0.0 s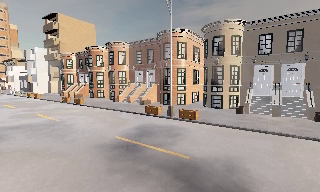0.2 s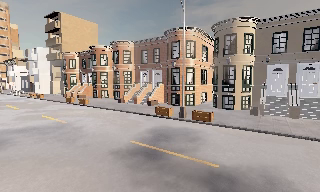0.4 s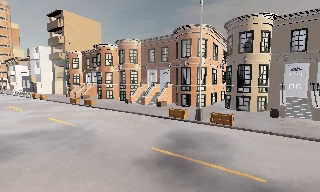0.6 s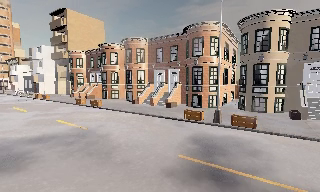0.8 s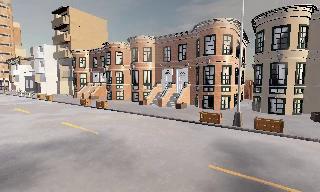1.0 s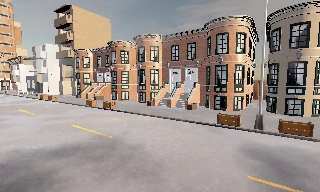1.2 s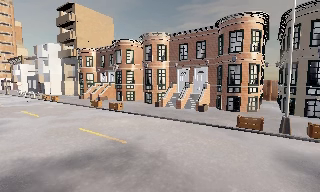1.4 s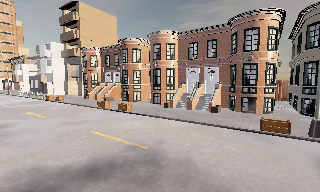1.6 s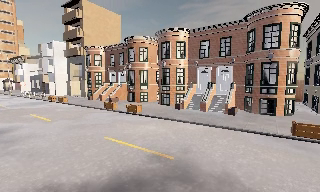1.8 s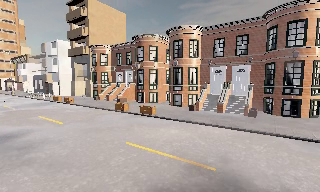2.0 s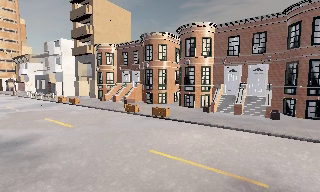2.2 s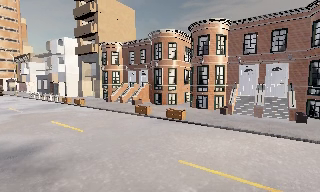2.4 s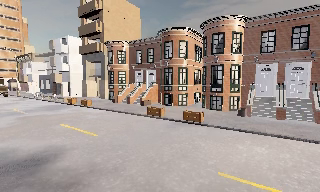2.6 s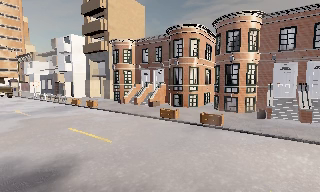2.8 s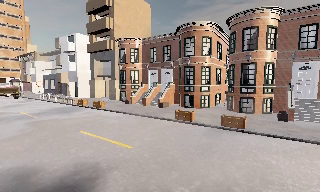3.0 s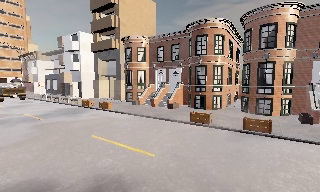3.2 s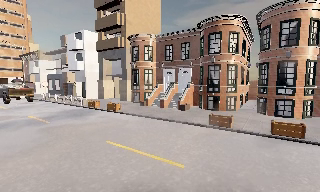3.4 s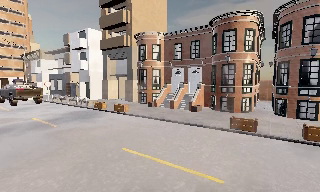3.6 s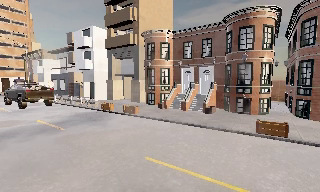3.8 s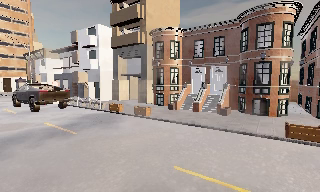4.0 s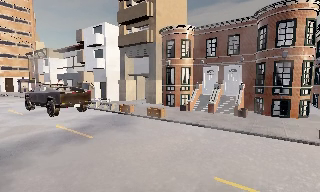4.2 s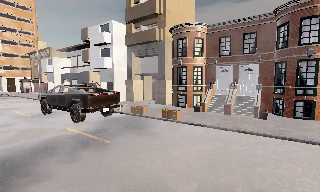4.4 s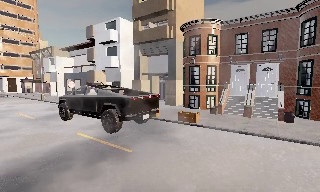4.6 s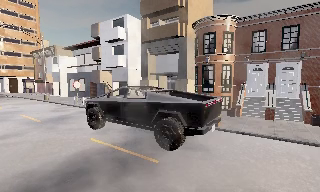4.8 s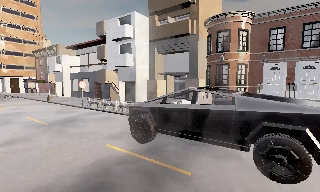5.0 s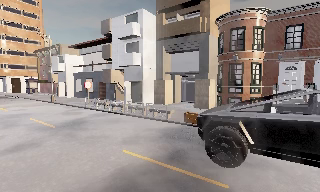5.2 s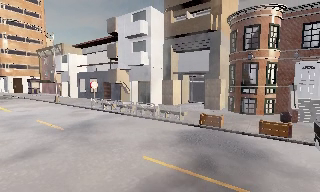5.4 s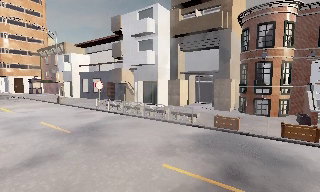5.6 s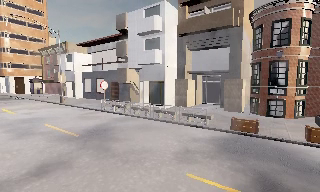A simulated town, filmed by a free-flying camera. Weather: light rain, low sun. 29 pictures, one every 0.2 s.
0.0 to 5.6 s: The camera travels to its left and forward, about 30 m, so close, fixed things drift to the right.
The film runs backward here.
